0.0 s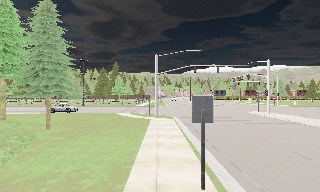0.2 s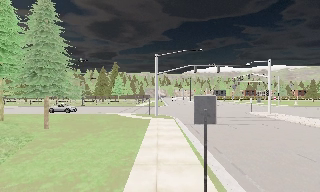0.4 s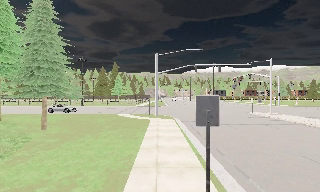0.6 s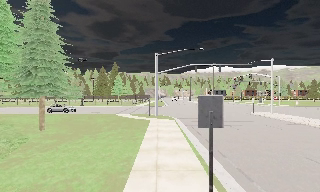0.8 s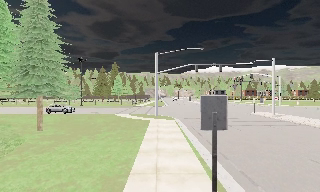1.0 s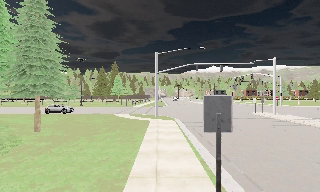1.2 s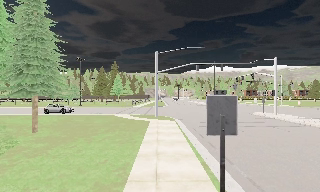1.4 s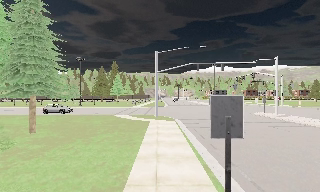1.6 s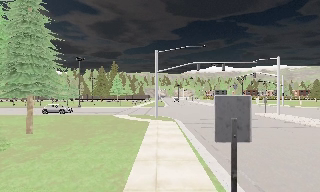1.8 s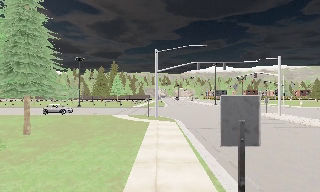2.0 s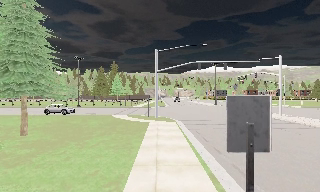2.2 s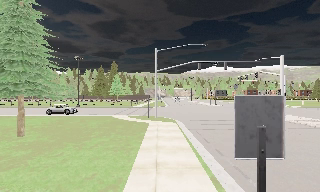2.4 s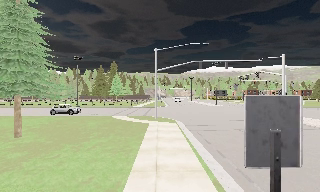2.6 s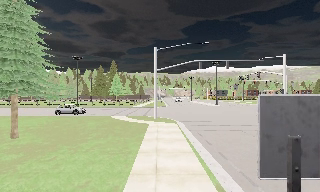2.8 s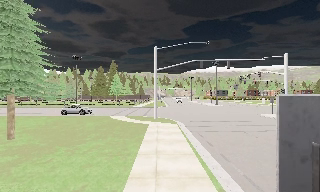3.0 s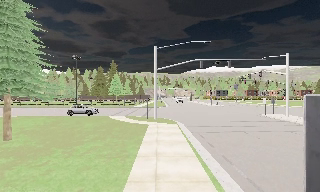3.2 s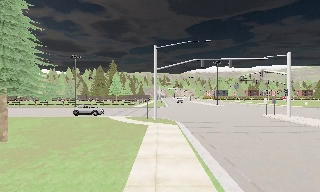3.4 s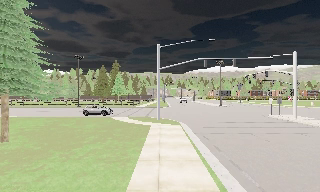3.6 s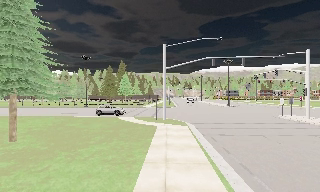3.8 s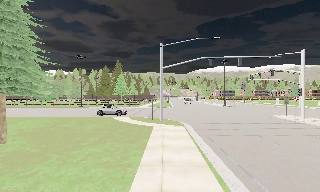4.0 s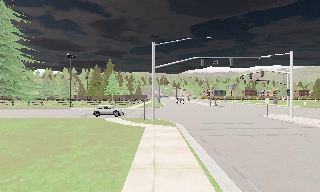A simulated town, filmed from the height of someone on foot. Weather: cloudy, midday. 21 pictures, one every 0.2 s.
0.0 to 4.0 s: The camera travels forward, about 4.5 m, so what stands in front looms larger.
The film runs forward here.
